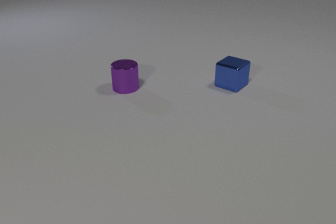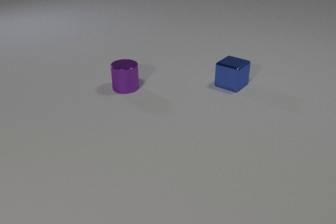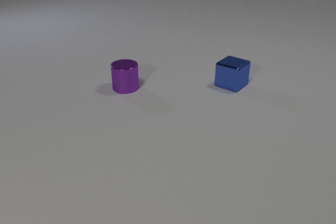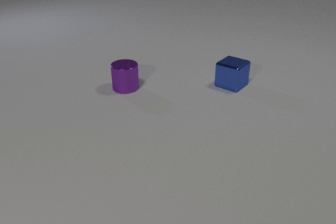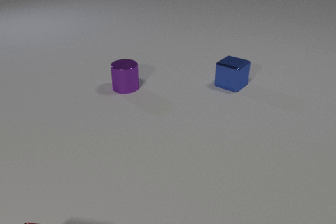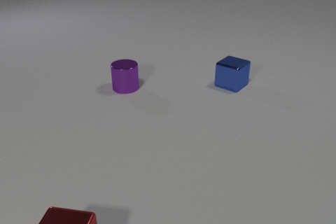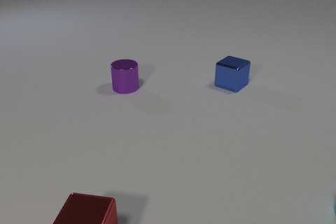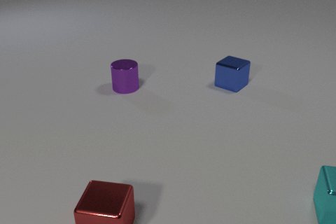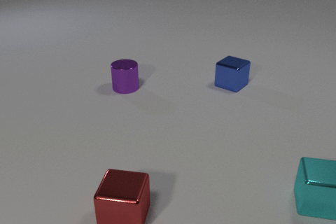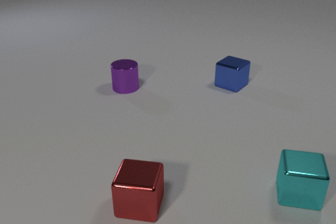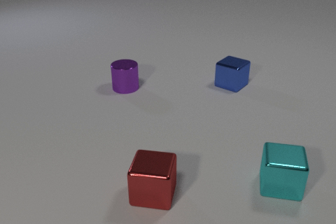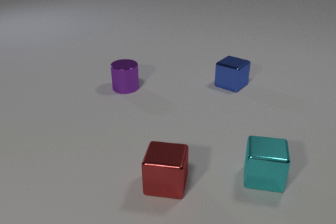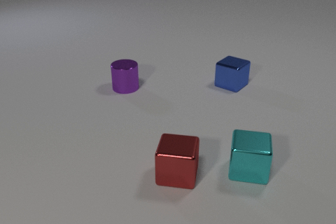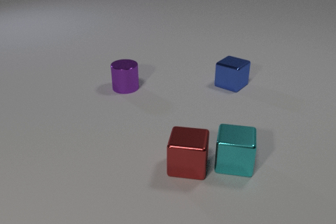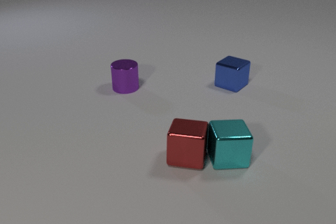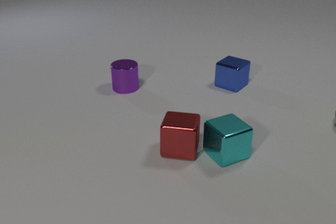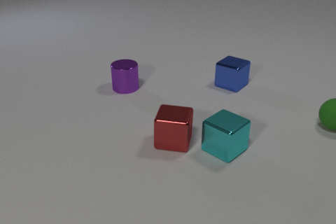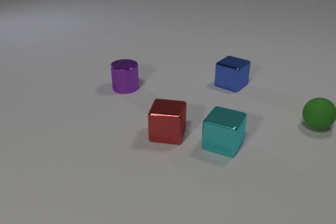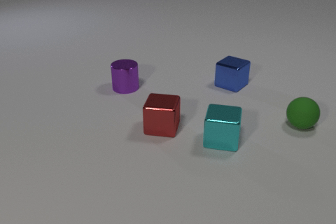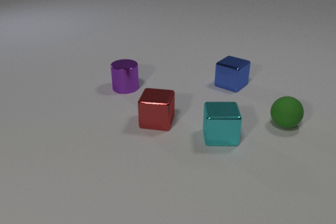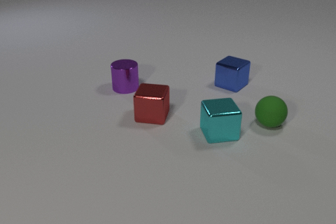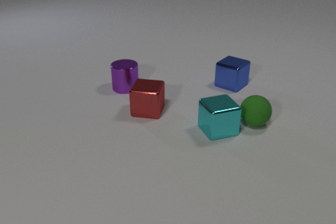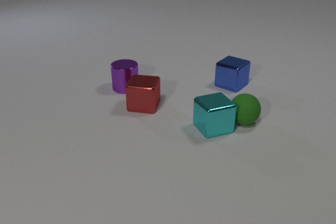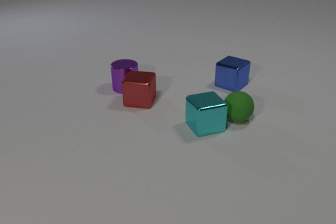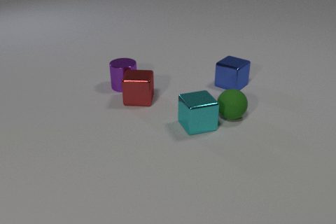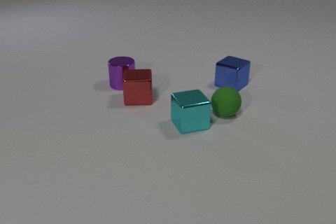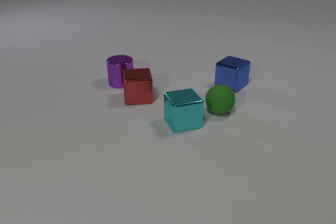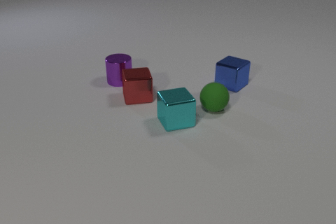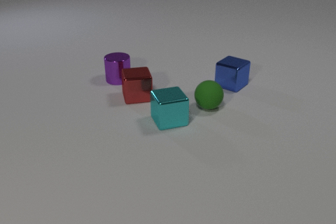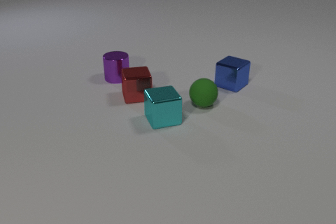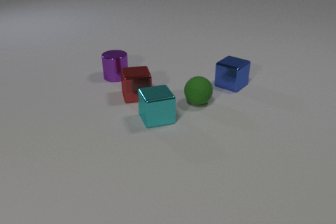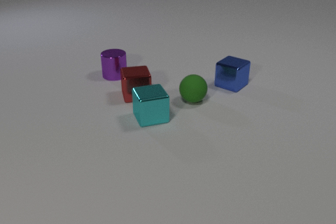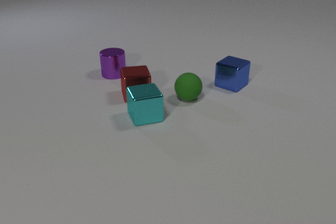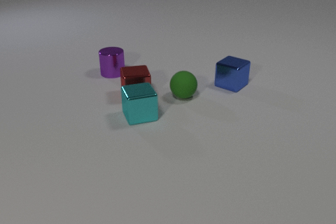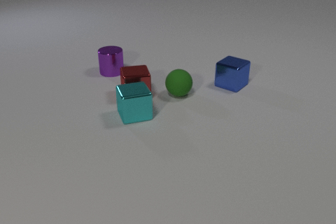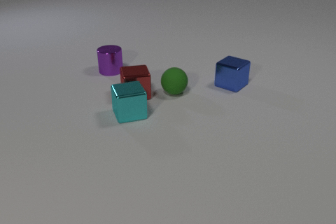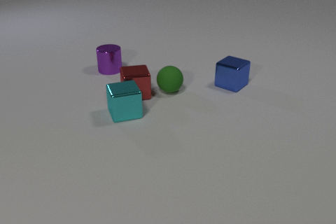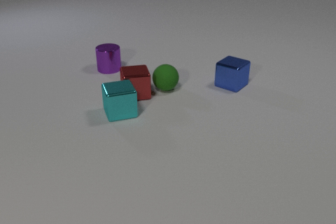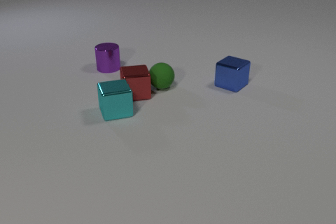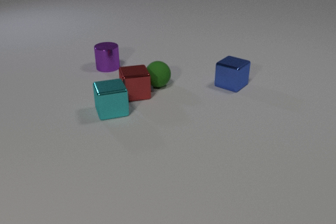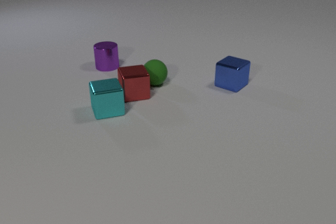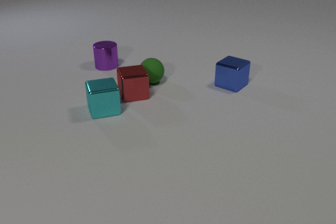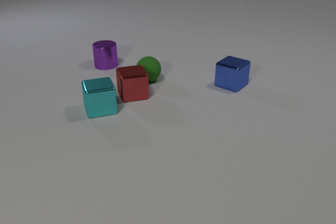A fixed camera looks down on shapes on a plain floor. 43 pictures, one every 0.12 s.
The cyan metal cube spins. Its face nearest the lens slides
to the right.
The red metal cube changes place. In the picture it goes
away from the camera.
0.00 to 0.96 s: The red metal cube comes in at the bottom edge, slides to the right and away from the camera. The cyan metal cube comes in at the right edge, slides to the left.
0.96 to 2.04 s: The red metal cube slides away from the camera. The cyan metal cube slides to the left and away from the camera, spins so that its near face slides to the right, counterclockwise seen from above. The green rubber sphere comes in at the right edge, rolls to the left. The red metal cube and the cyan metal cube collide.
2.04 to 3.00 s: The red metal cube slides away from the camera and to the left. The cyan metal cube slides away from the camera and to the left, spins counterclockwise seen from above by about 45 degrees, its near face sliding to the right. The green rubber sphere rolls to the left. The purple metal cylinder slides away from the camera. The cyan metal cube and the green rubber sphere collide. The red metal cube and the purple metal cylinder collide.
3.00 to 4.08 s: The red metal cube slides away from the camera. The cyan metal cube slides to the left. The green rubber sphere rolls to the left and away from the camera. The purple metal cylinder slides away from the camera.
4.08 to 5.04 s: The cyan metal cube slides to the left and away from the camera. The green rubber sphere rolls away from the camera and to the left. The purple metal cylinder slides away from the camera. The red metal cube and the green rubber sphere collide.
What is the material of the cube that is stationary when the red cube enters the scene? metal.
How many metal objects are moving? 3.
What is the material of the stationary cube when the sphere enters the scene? metal.
